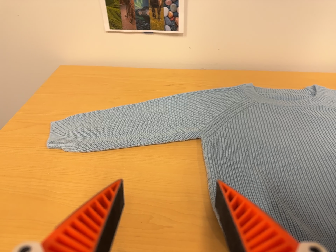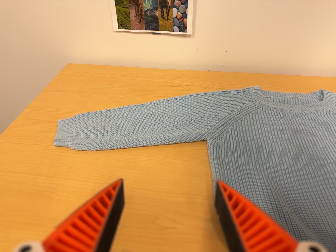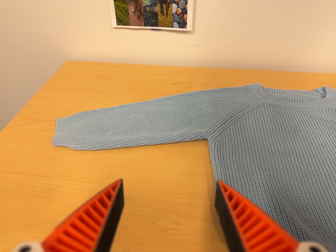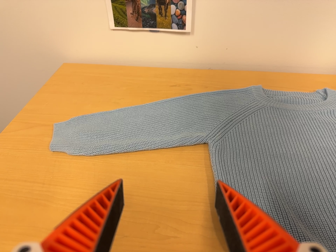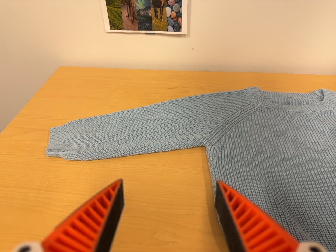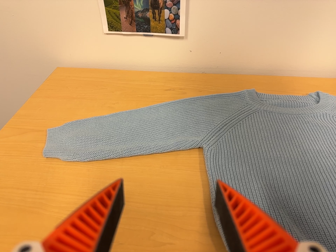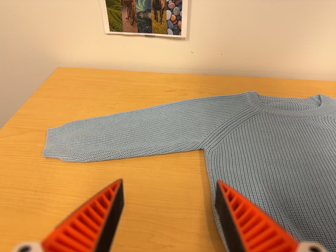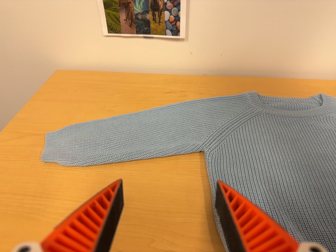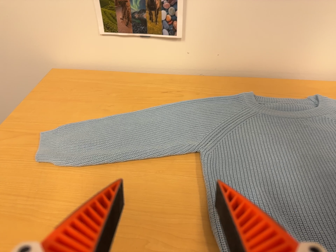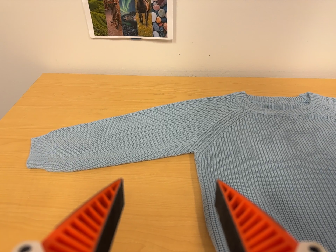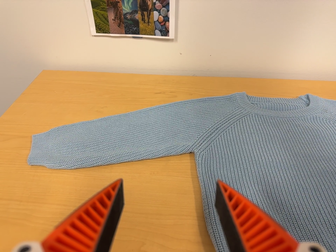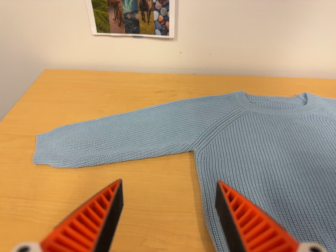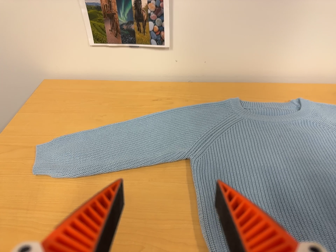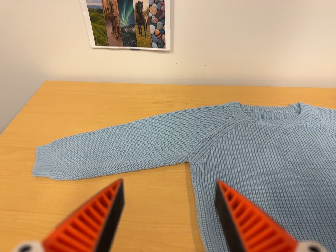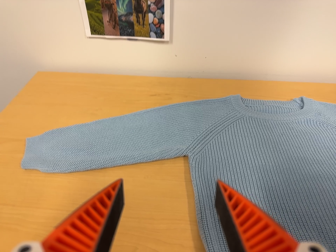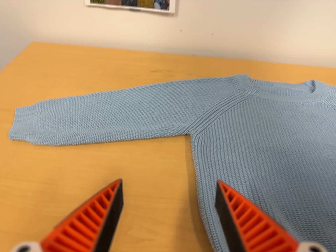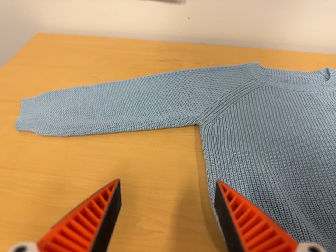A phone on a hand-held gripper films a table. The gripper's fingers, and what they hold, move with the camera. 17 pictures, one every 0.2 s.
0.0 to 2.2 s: The camera travels toward the top of its view, about 4 cm, so close, fixed things drift downward.
2.2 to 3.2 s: The camera travels forward, about 7 cm, so what stands in front looms larger.
The film runs forward here.
